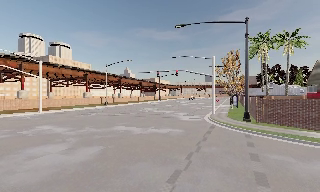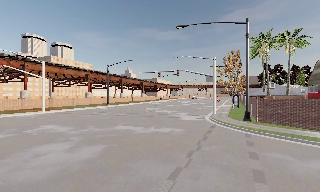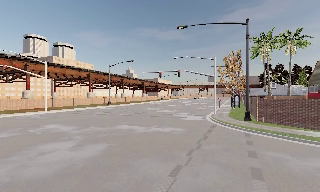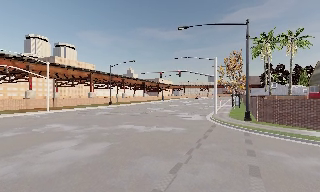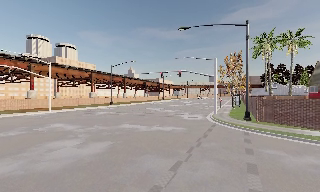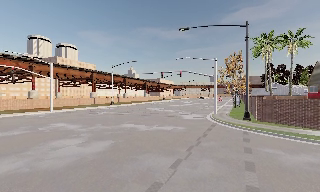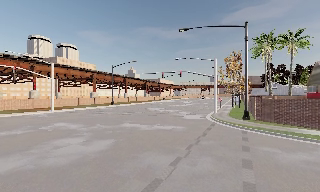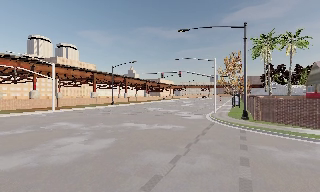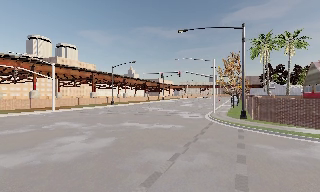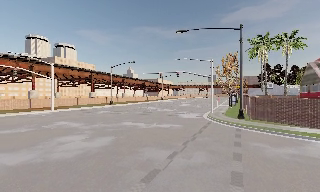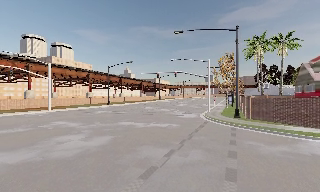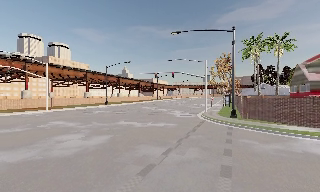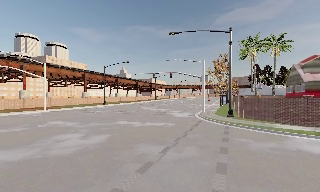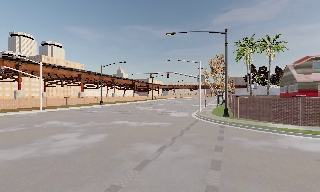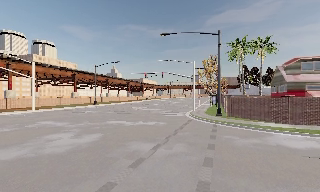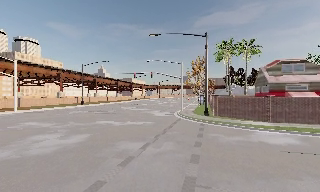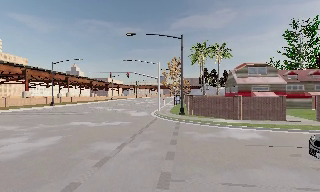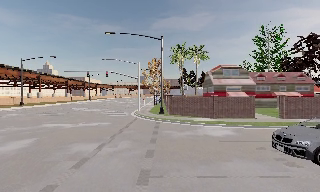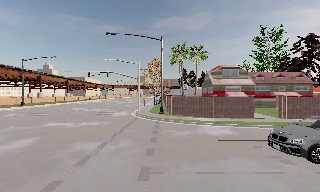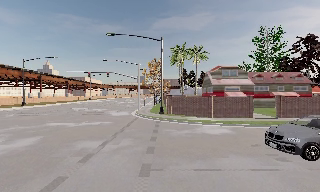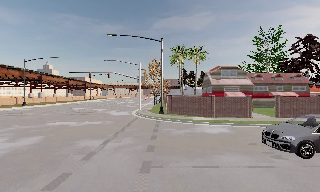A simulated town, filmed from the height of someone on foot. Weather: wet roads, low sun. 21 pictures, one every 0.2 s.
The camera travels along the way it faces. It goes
backward.
0.0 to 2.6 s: The camera travels backward, about 2.5 m, so what stands in front gets smaller.
2.6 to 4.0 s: The camera swings to its right by about 20 degrees, and the scene slides to the left. It travels backward, about 1.5 m, so what stands in front gets smaller.
The film runs backward here.
